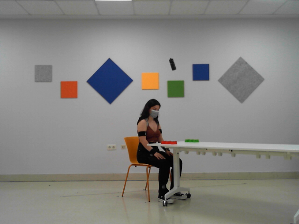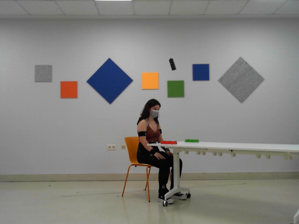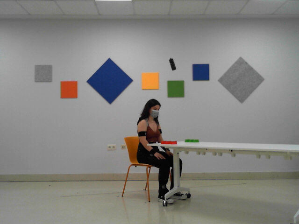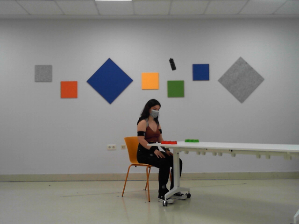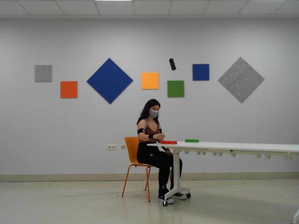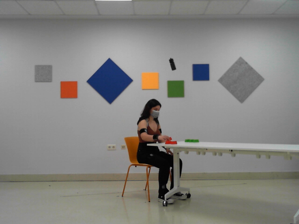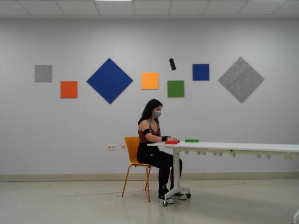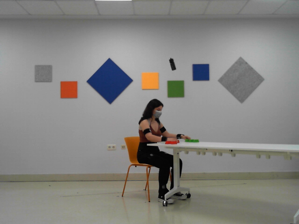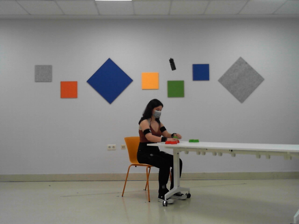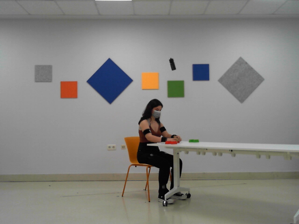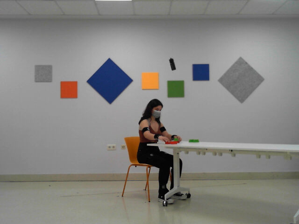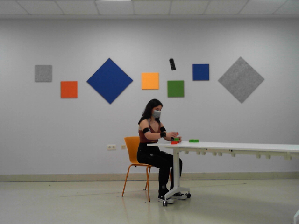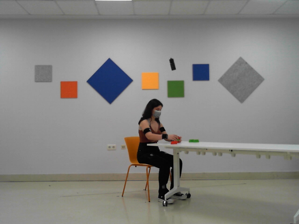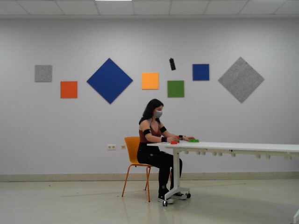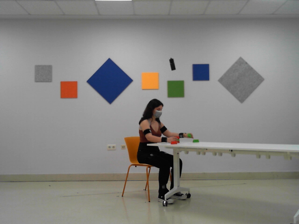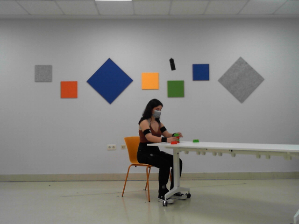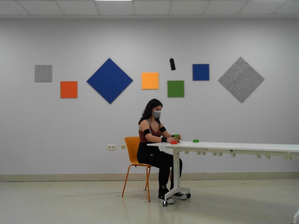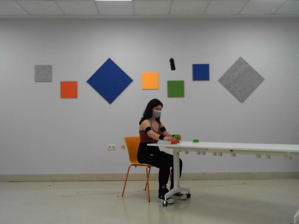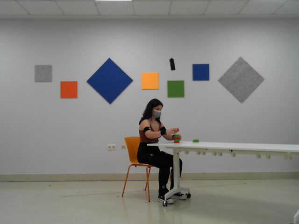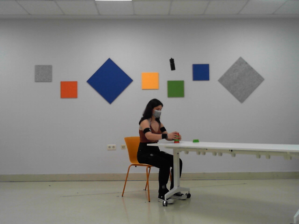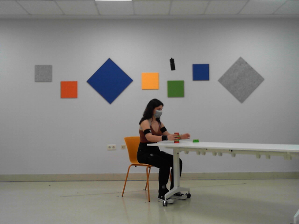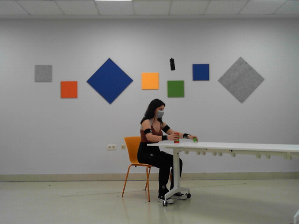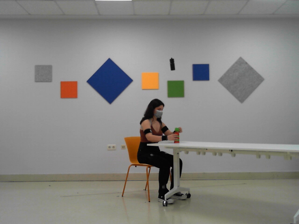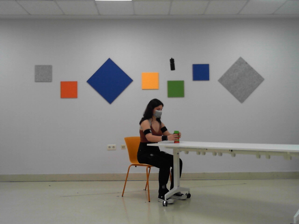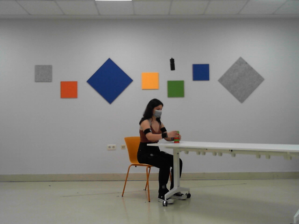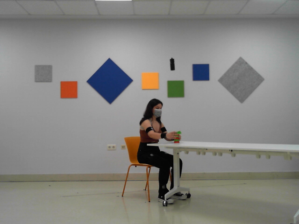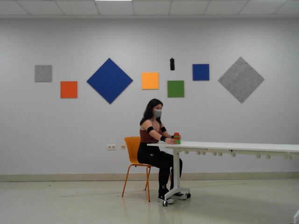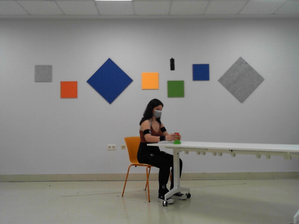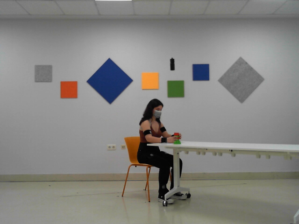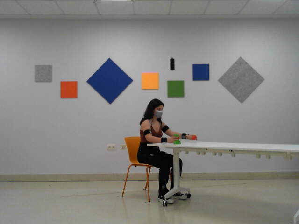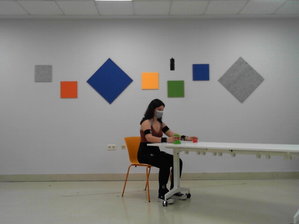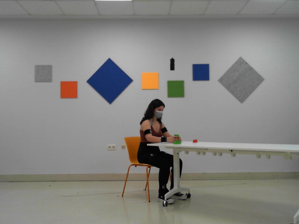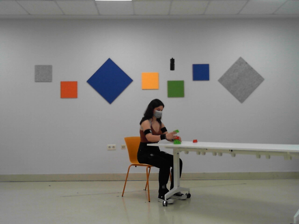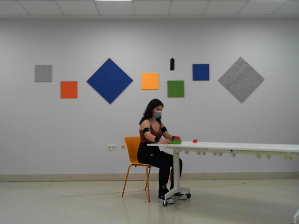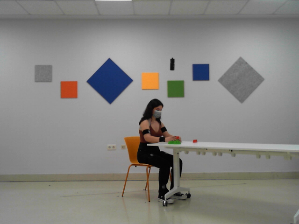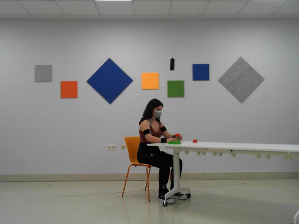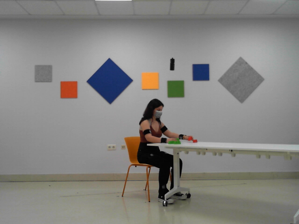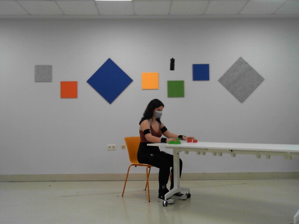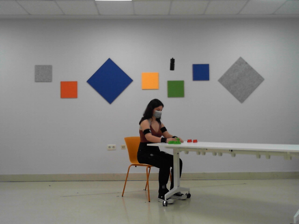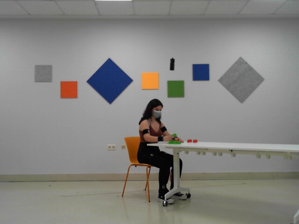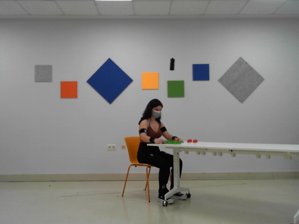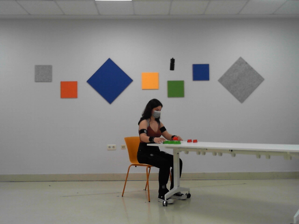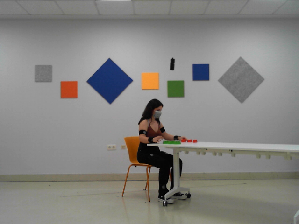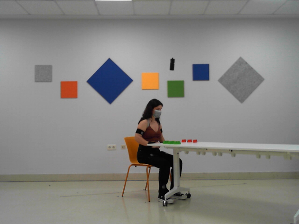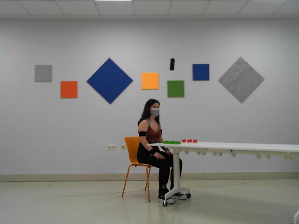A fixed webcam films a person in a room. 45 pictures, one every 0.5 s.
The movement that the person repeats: Assemble and disassemble a 6-piece LEGO tower.
